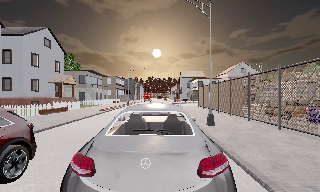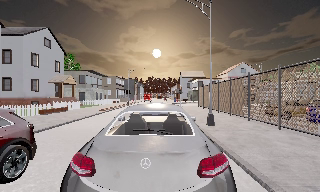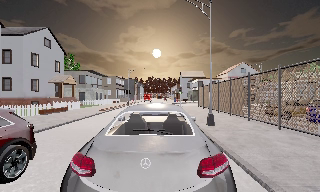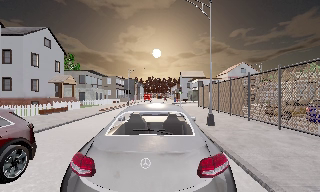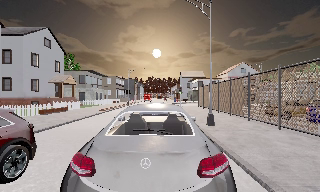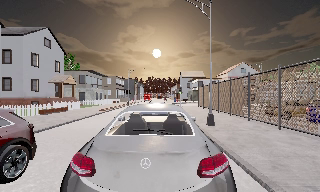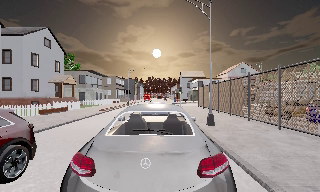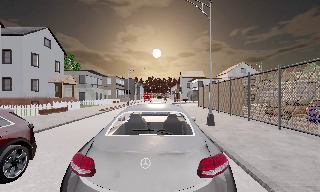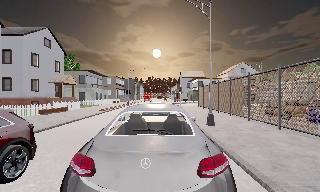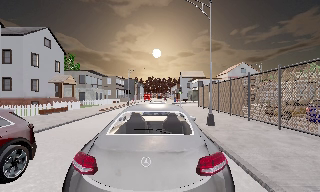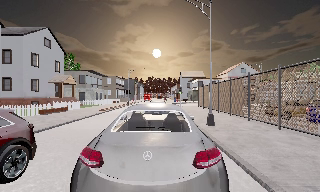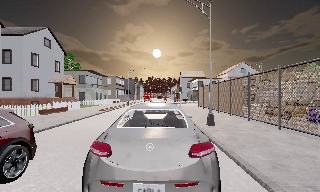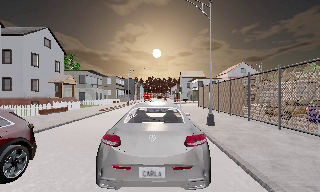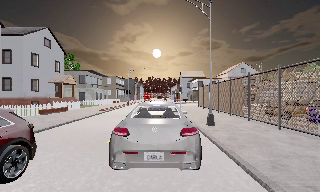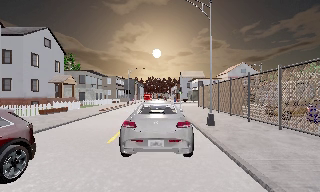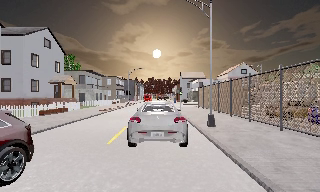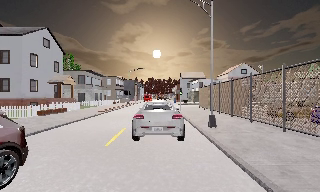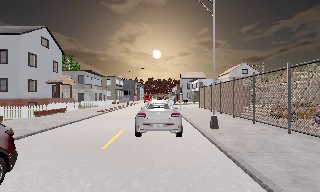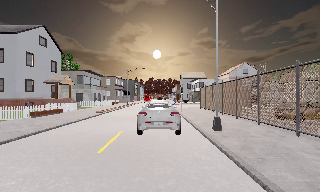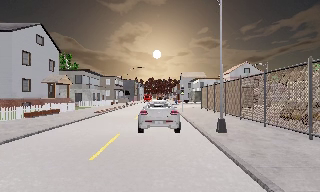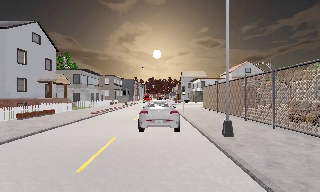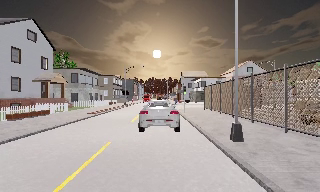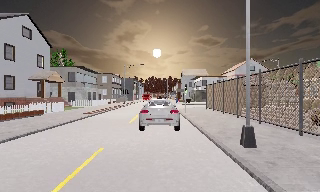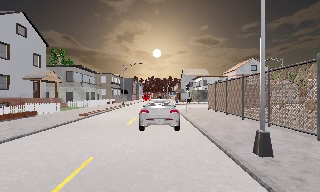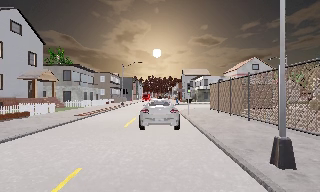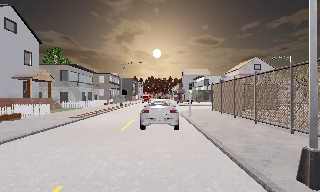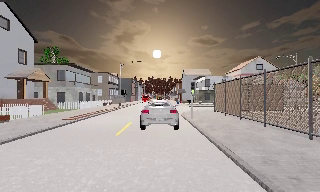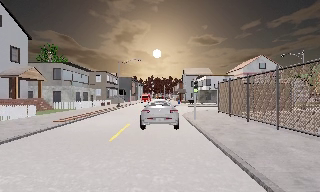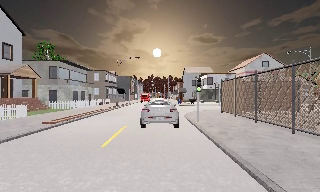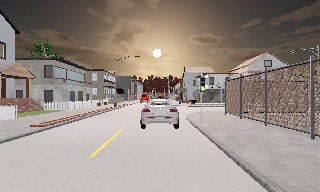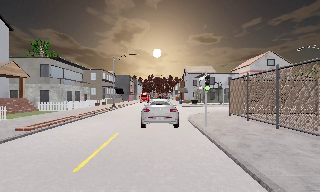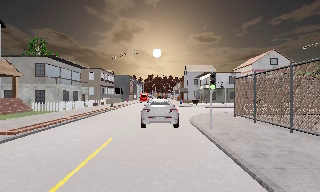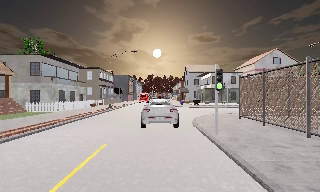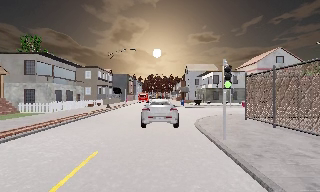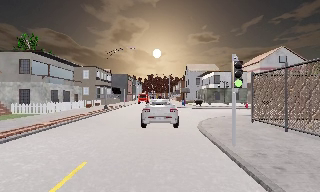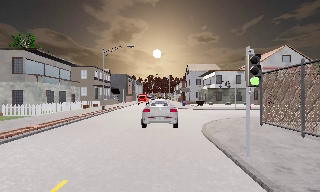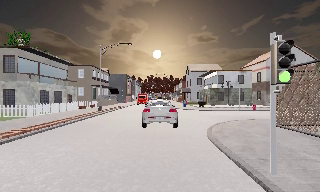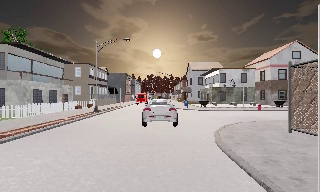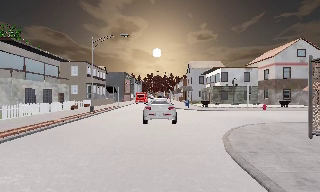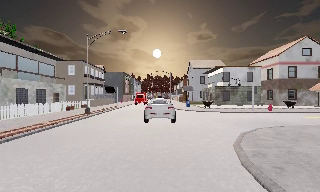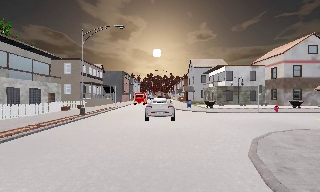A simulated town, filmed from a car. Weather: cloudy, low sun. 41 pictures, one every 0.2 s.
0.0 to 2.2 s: The camera keeps its place and its aim.
2.2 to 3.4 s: The camera travels forward, about 0.5 m, so what stands in front looms larger. It gains speed.
3.4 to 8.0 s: The camera travels forward, about 20 m, so what stands in front looms larger.
The film runs forward here.
